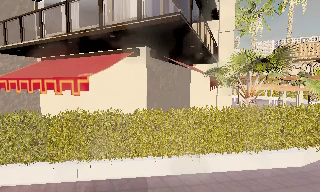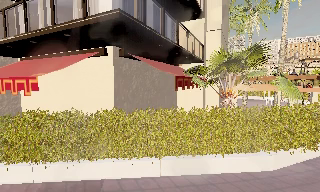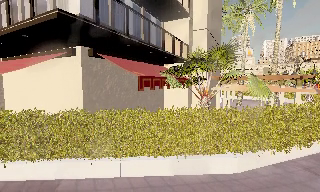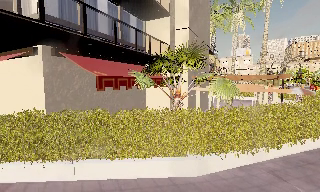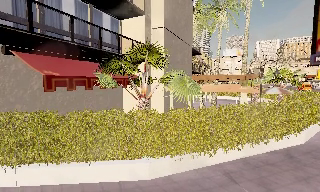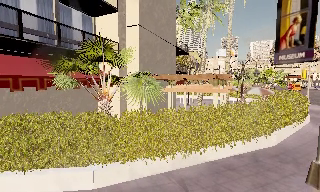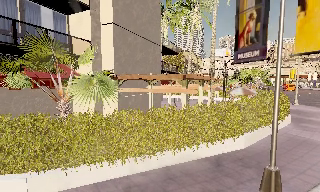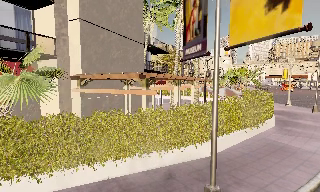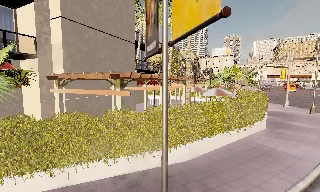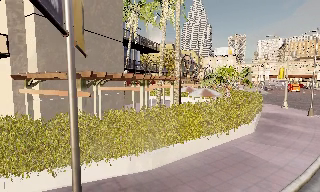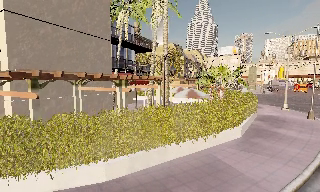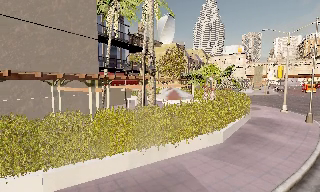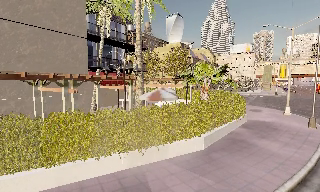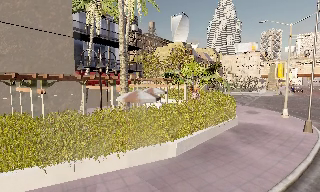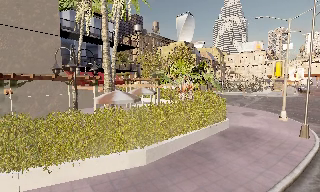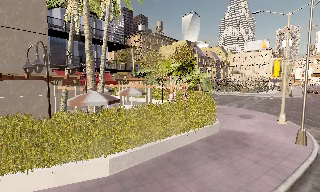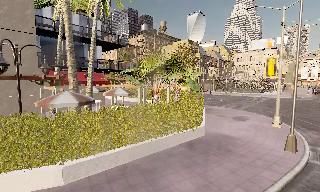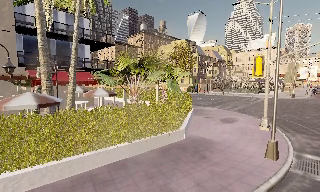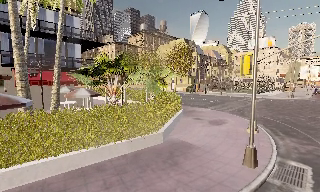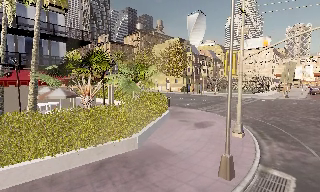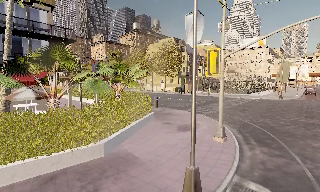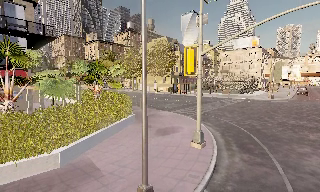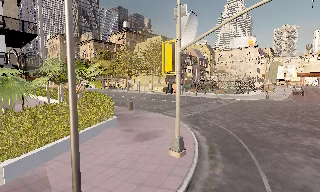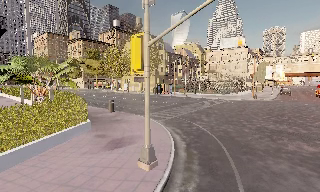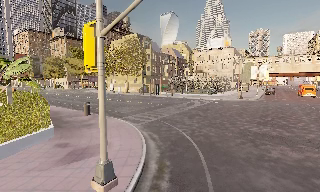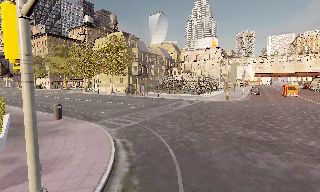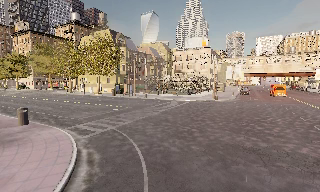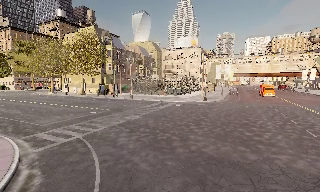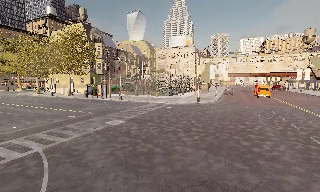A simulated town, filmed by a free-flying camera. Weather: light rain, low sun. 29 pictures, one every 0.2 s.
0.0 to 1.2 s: The camera travels to its right, about 8 m, so close, fixed things drift to the left.
1.2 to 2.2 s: The camera travels to its right and forward, about 8 m, so close, fixed things drift to the left.
2.2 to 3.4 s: The camera pans to its left, which is counterclockwise from overhead, by about 10 degrees. It travels to its right and forward, about 9 m, so close, fixed things drift to the left.
3.4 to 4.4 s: The camera travels to its right and forward, about 7 m, so close, fixed things drift to the left.
4.4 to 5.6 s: The camera swings to its right by about 15 degrees, and the scene slides to the left. It travels forward and to its right, about 9 m, so what stands in front looms larger.
The film runs backward here.
